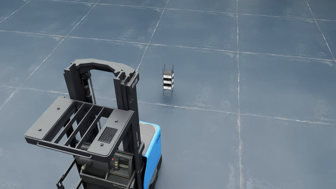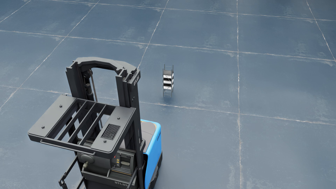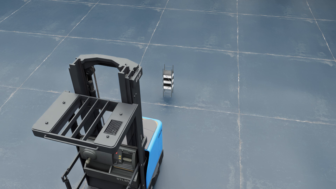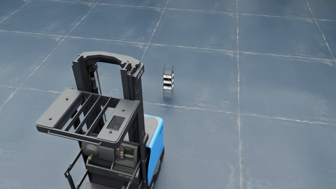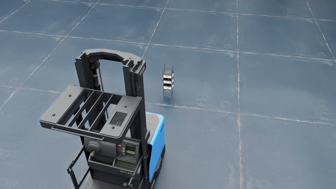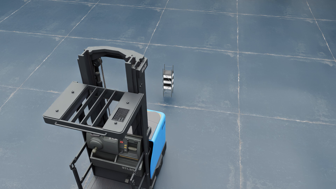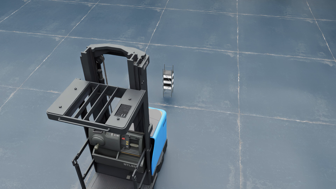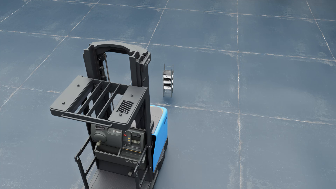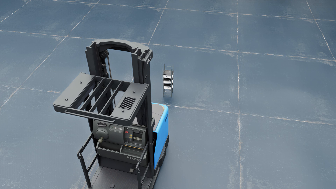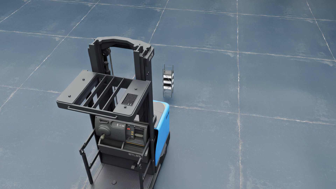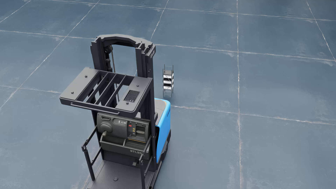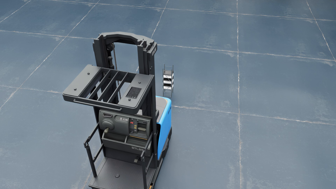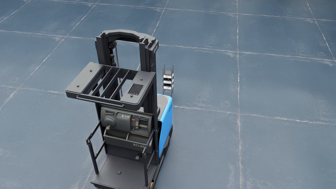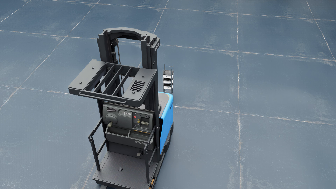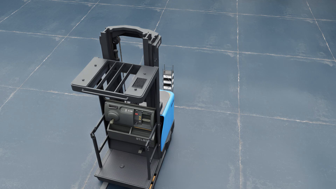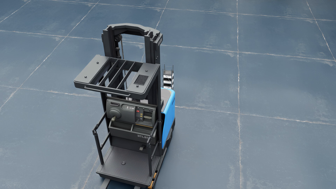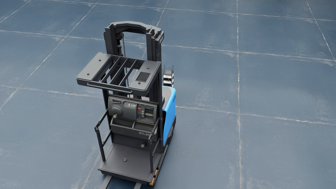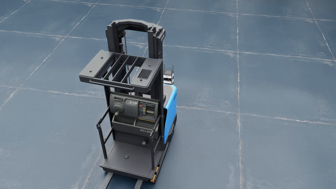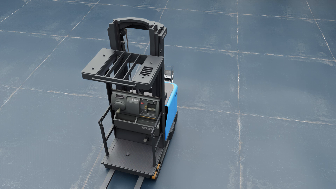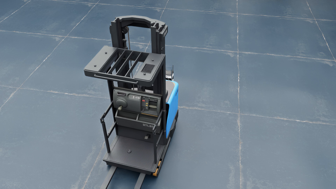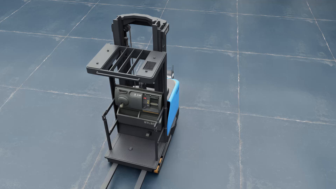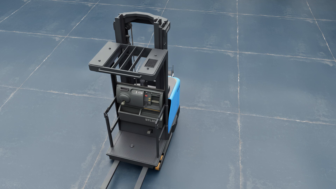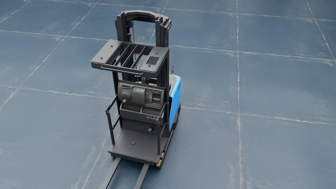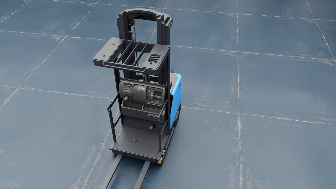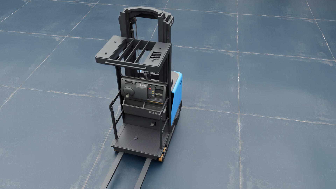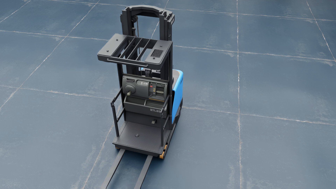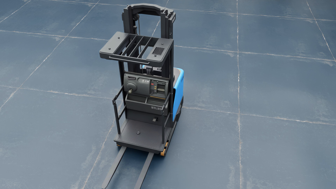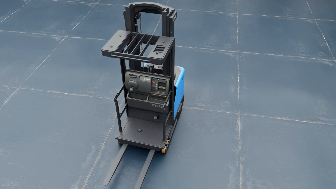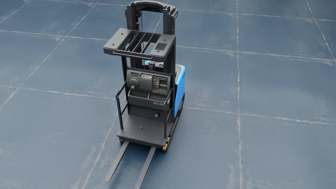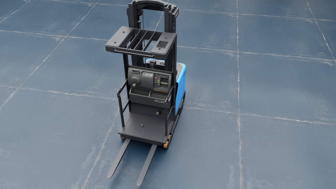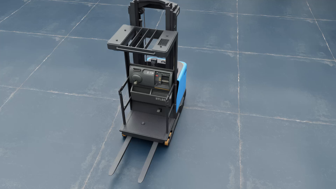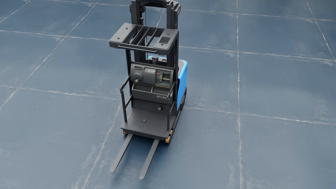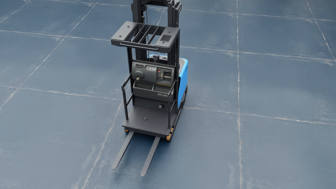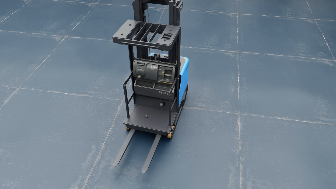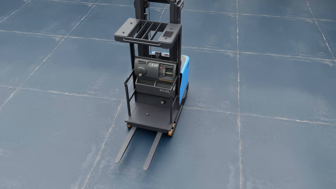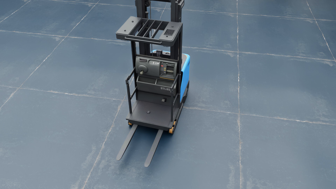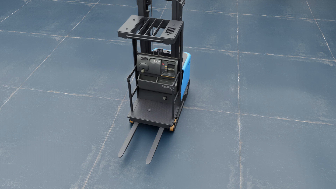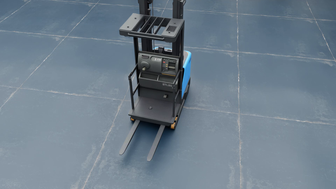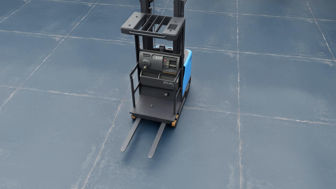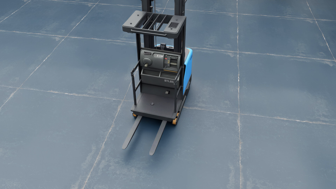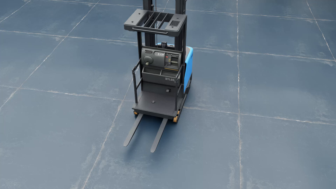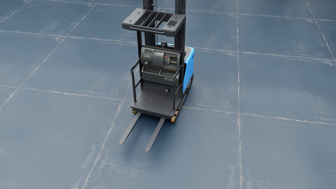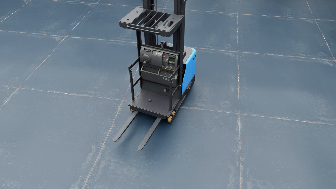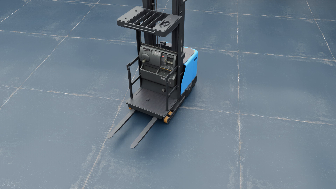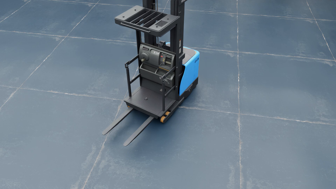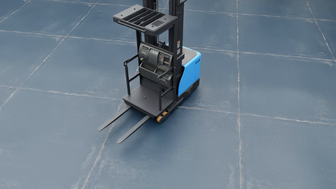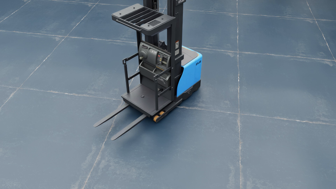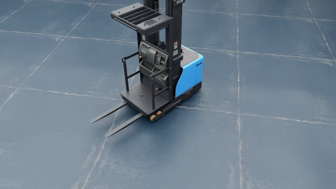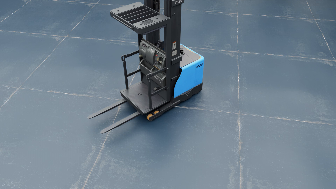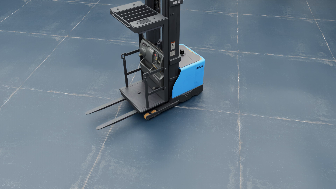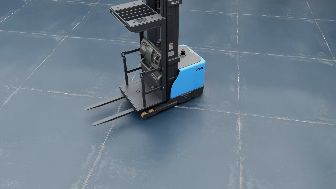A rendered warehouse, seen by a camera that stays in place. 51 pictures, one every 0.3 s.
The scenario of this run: A forklift runs into an object in its way.
